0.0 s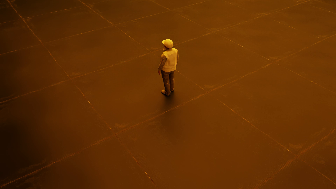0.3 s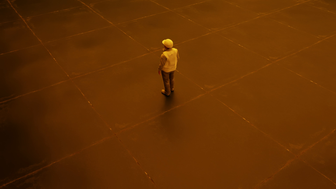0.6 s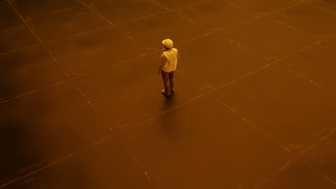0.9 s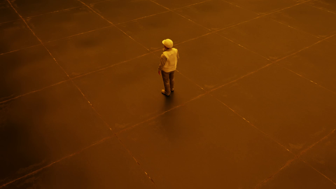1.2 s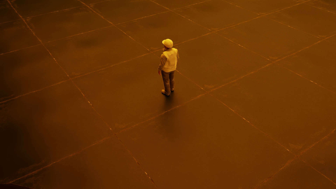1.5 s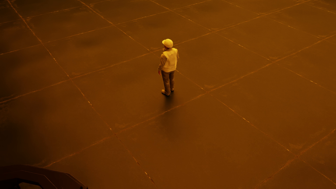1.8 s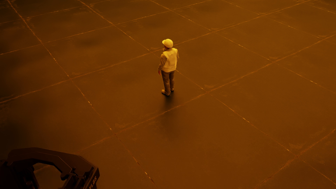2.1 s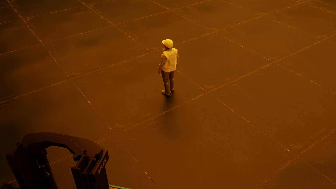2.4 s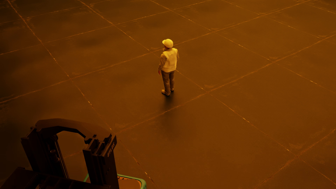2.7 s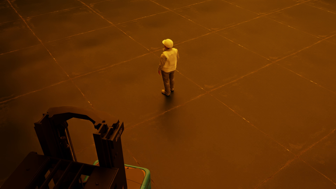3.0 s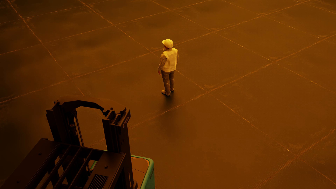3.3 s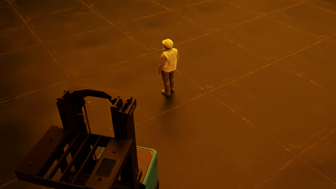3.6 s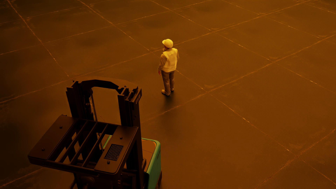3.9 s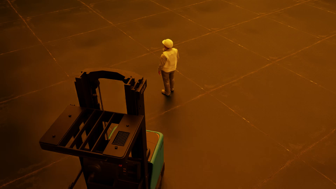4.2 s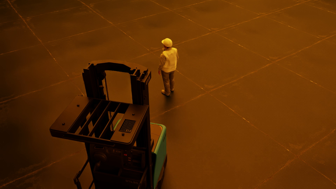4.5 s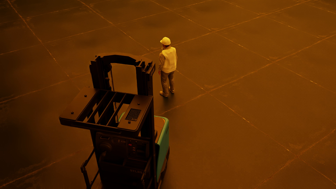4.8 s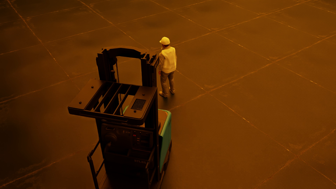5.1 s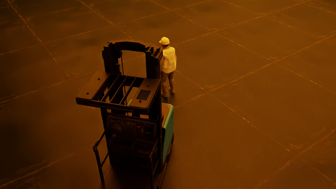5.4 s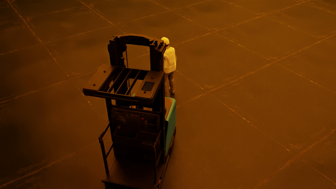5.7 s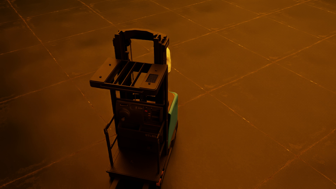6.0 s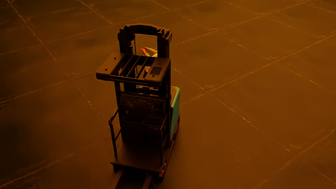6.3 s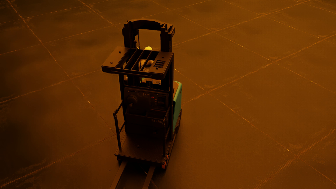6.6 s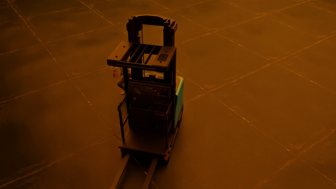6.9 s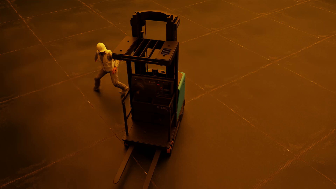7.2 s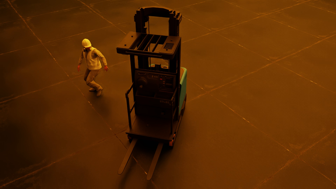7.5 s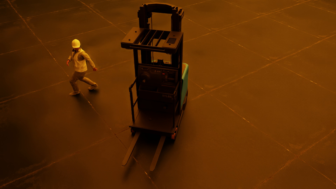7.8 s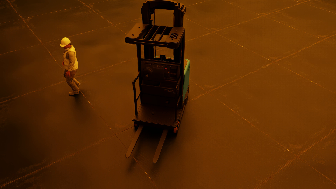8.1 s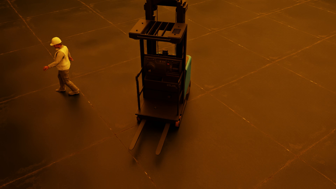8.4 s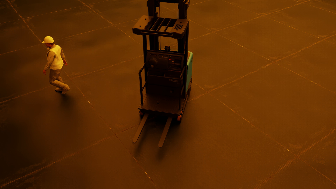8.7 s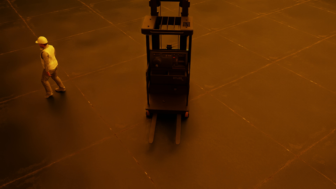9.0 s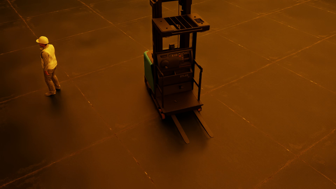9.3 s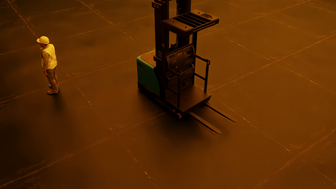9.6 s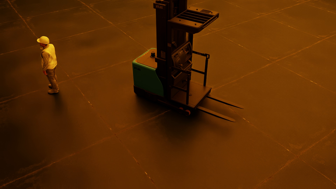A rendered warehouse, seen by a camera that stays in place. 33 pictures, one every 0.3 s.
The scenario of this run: Near miss between a forklift and a person.
